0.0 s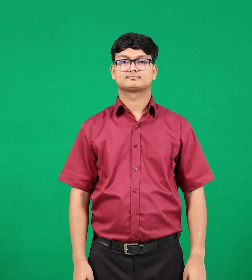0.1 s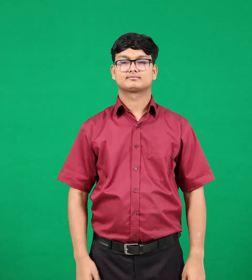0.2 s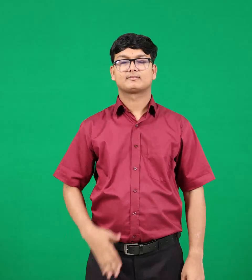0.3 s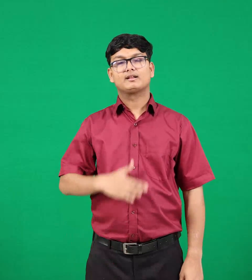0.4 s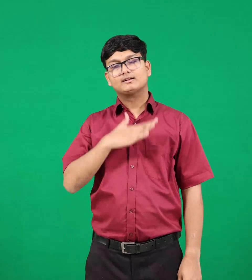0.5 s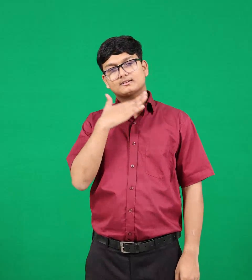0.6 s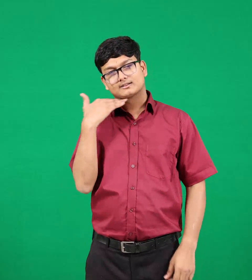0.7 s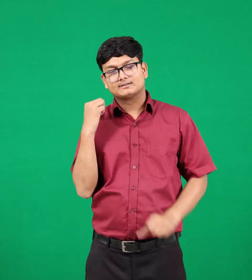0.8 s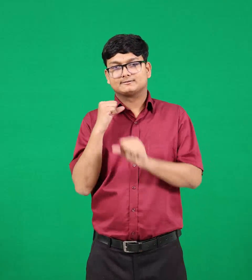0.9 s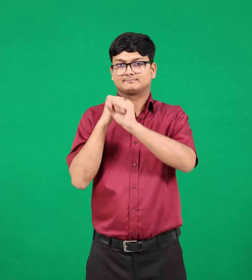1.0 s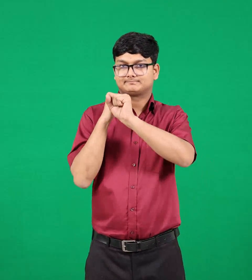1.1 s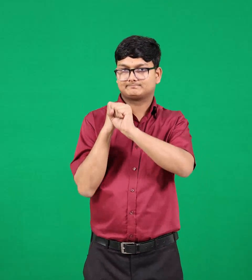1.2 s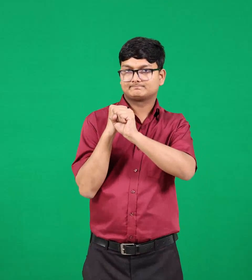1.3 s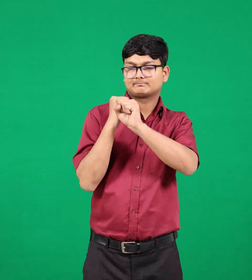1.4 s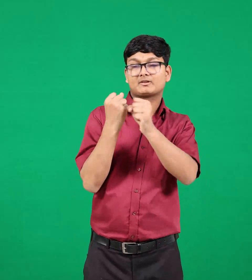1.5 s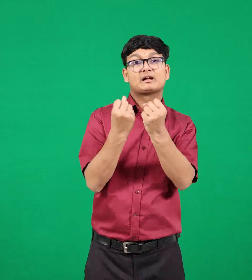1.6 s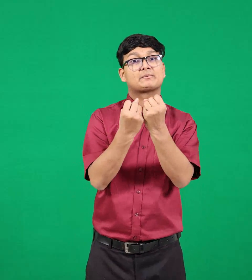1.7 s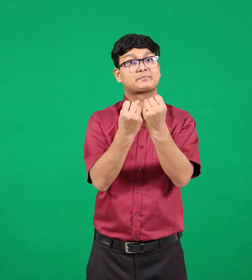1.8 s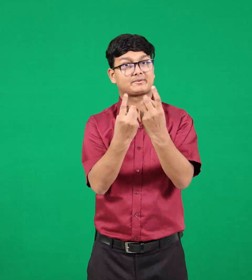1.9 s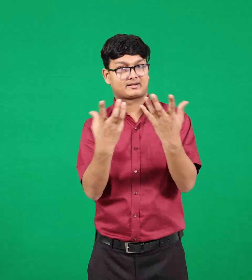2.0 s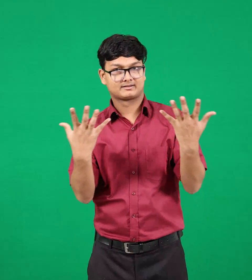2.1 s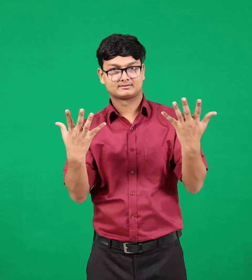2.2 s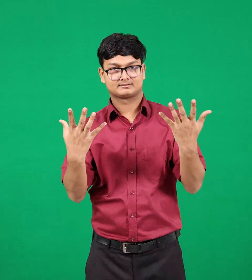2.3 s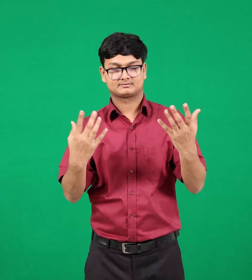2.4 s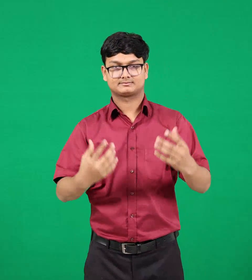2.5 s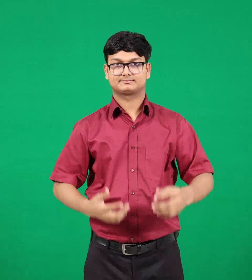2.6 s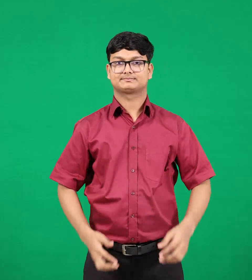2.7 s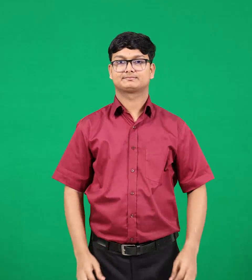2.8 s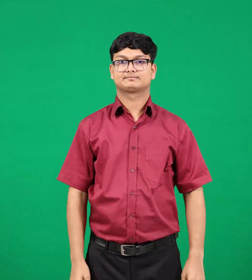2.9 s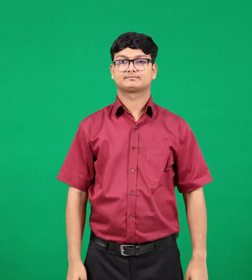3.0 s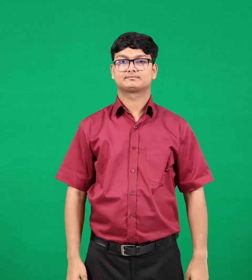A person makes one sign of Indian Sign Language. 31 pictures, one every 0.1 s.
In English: funerals
